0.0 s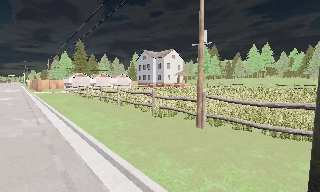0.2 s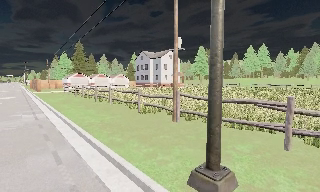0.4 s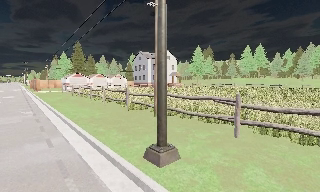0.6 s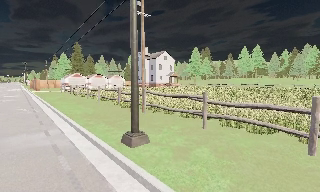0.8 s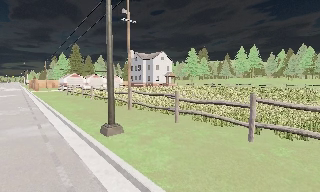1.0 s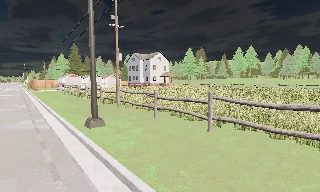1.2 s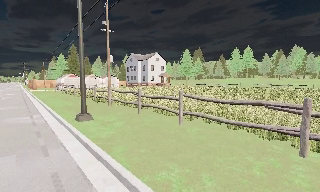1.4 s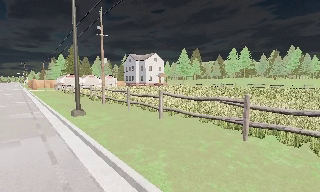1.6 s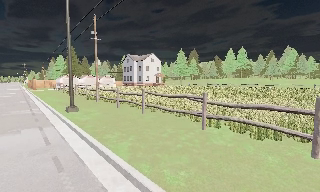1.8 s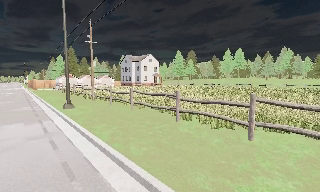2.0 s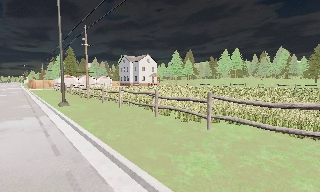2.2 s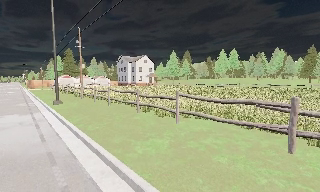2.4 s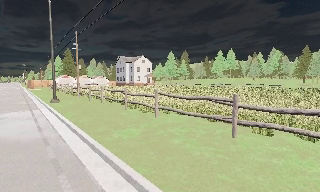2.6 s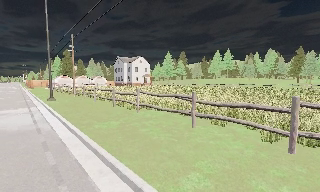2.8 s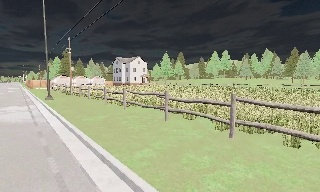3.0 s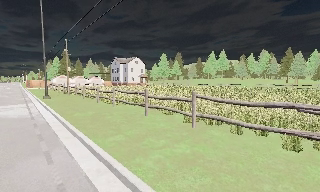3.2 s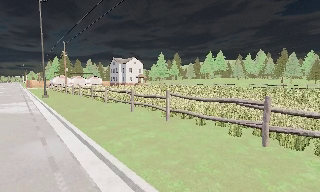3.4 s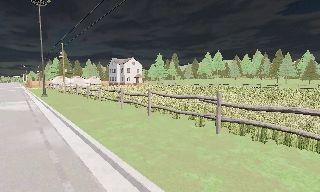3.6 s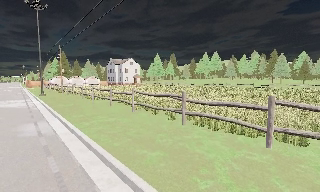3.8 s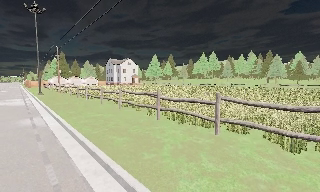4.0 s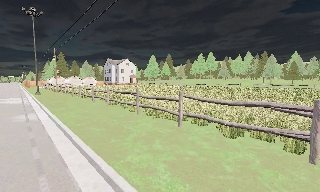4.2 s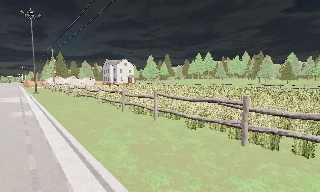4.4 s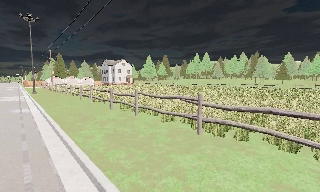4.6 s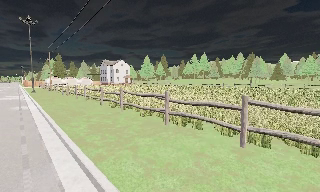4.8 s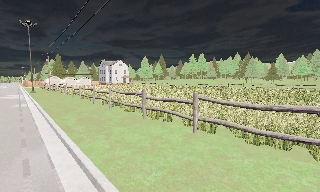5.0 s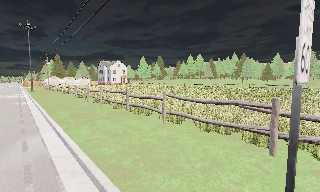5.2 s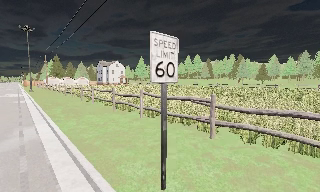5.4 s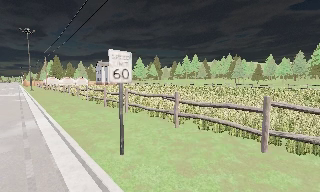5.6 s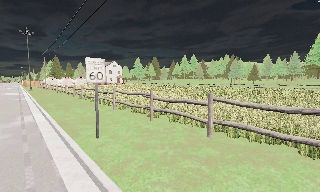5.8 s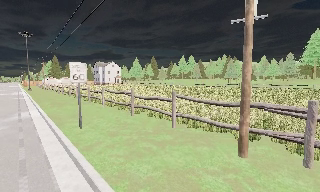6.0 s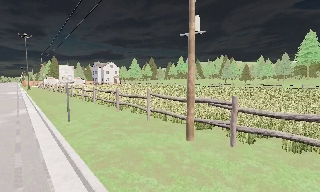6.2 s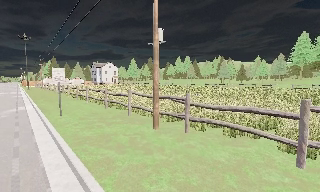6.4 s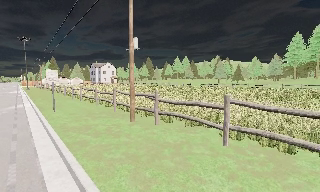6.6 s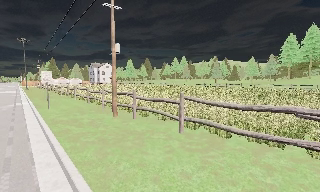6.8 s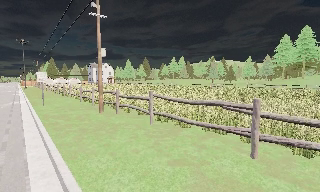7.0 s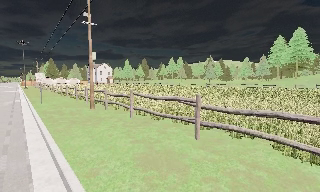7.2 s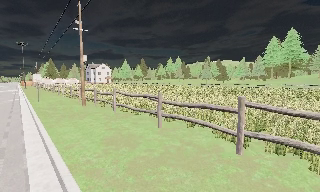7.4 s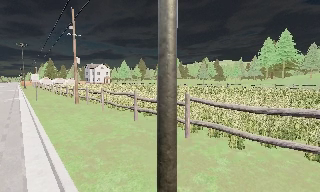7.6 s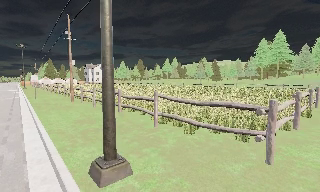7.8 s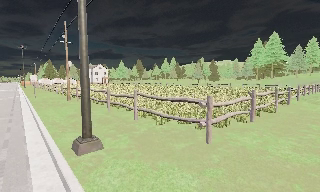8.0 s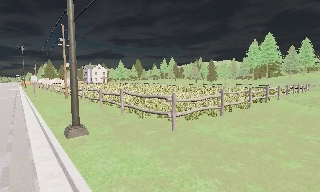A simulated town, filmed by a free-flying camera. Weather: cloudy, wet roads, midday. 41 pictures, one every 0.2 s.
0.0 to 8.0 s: The camera travels backward and to its right, about 60 m, so what stands in front gets smaller.
The film runs backward here.
